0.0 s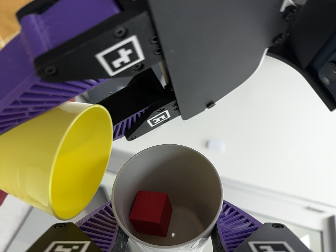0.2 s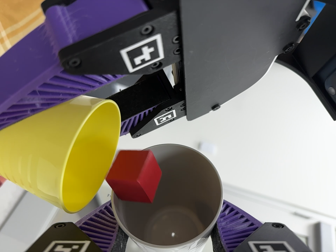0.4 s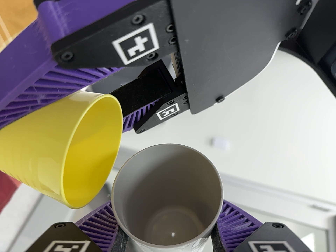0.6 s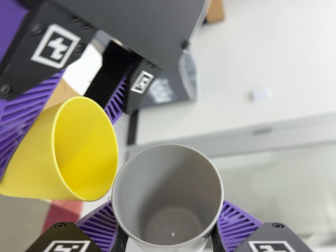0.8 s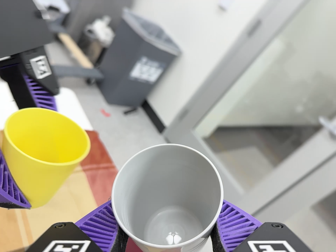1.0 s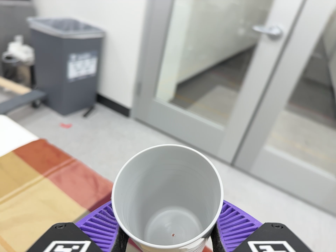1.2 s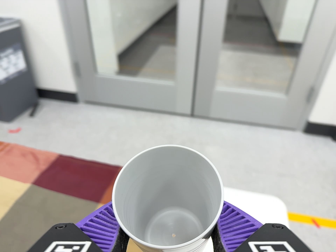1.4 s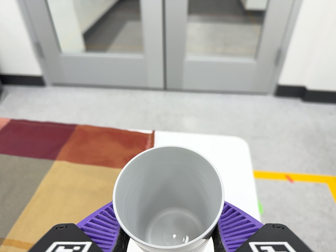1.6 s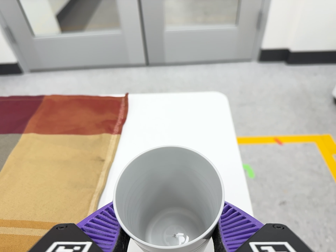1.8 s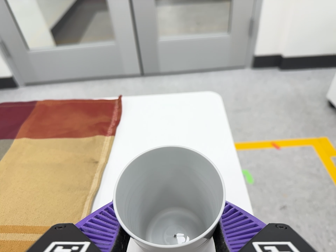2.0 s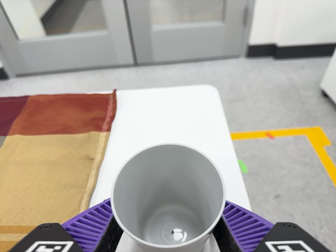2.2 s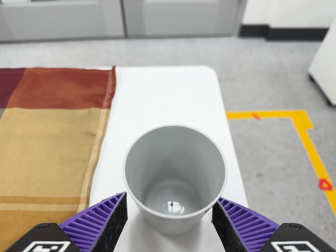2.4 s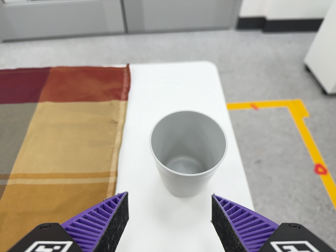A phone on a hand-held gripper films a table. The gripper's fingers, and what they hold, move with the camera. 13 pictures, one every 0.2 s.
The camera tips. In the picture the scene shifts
upward.
The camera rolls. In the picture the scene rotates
counterclockwise.
0.0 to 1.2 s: The camera travels to its right and toward the bottom of its view, about 30 cm, so close, fixed things drift to the left. Its aim tips toward the bottom of its view by about 20 degrees, and the scene shifts upward. It rolls about its line of sight by about 115 degrees, and the scene rotates counterclockwise.
1.2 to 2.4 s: The scene slides to the left, as the camera pans about 10 degrees to its right. It travels toward the bottom of its view, about 10 cm, so close, fixed things drift upward. Its aim tips toward the bottom of its view by about 15 degrees, and the scene shifts upward. It rolls about its line of sight by about 15 degrees, and the scene rotates counterclockwise.
The film runs forward here.
